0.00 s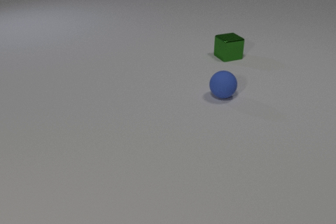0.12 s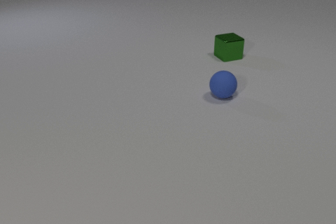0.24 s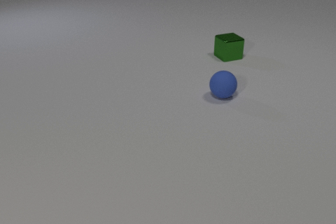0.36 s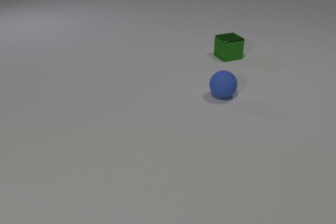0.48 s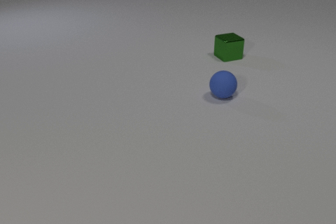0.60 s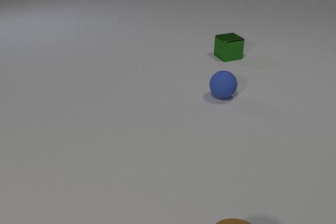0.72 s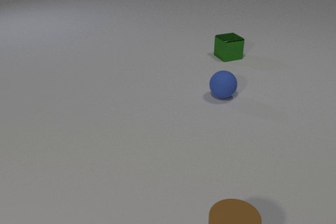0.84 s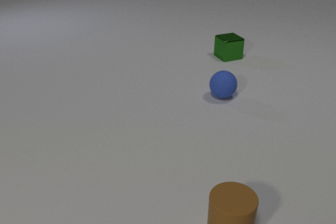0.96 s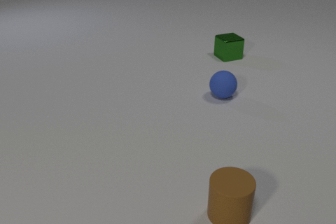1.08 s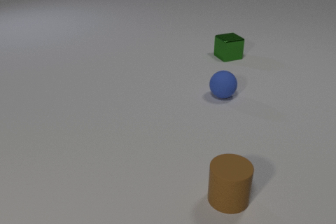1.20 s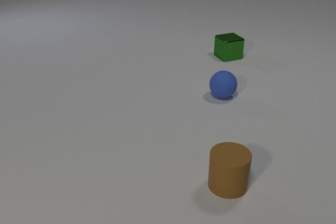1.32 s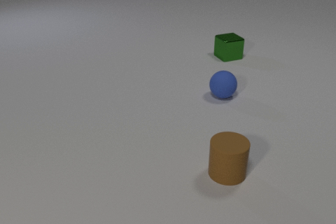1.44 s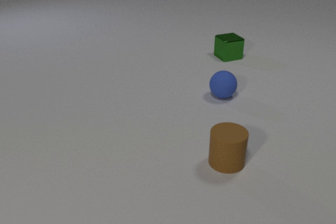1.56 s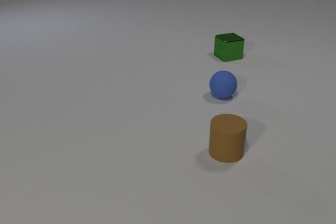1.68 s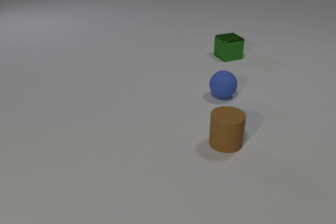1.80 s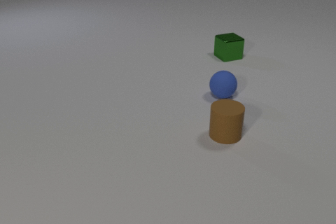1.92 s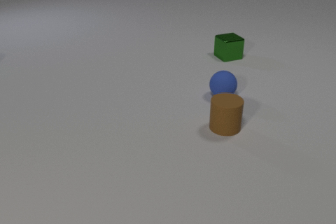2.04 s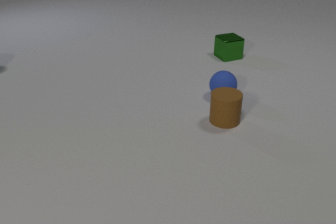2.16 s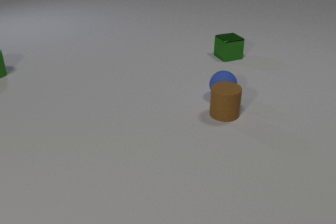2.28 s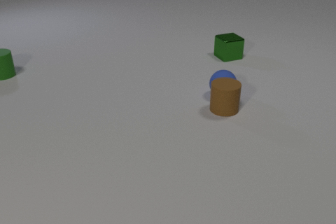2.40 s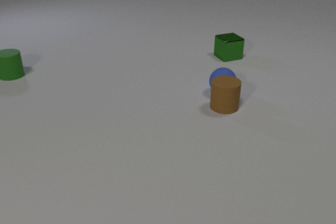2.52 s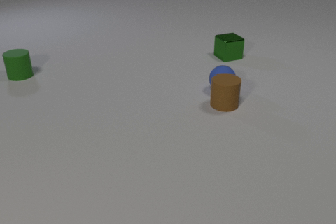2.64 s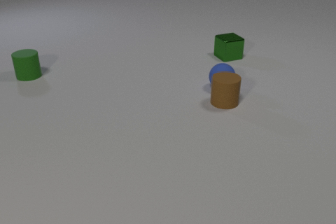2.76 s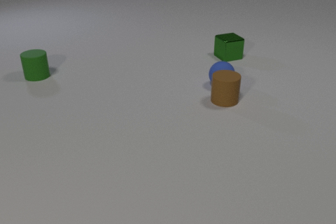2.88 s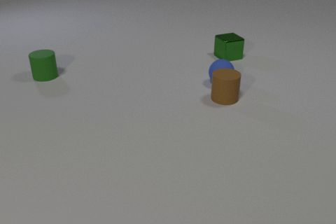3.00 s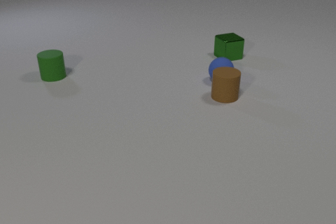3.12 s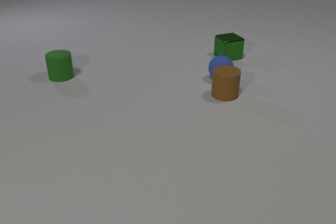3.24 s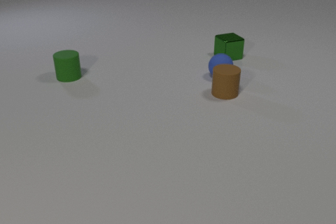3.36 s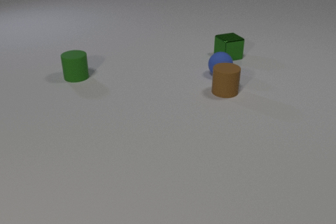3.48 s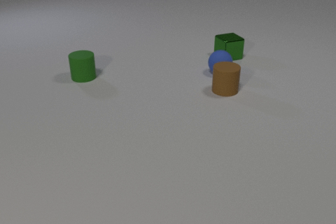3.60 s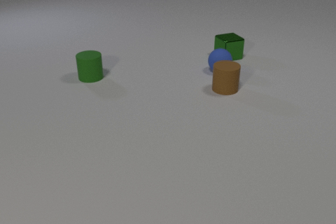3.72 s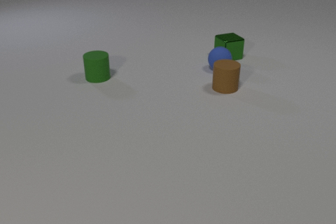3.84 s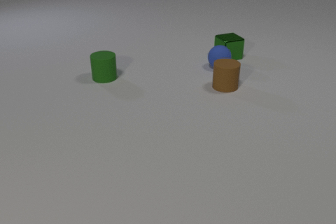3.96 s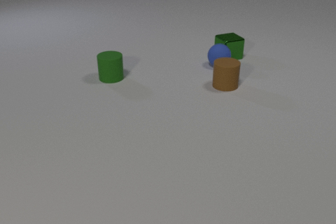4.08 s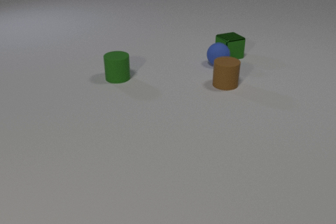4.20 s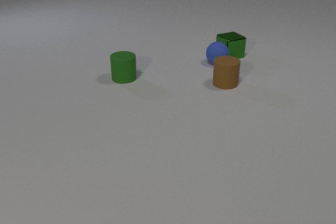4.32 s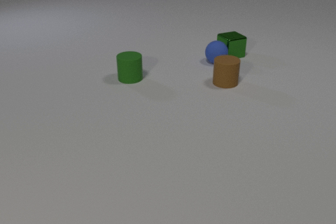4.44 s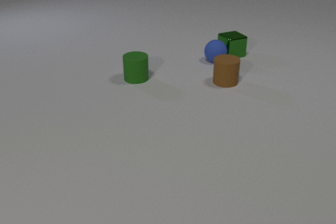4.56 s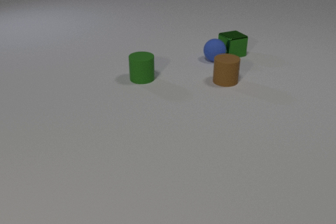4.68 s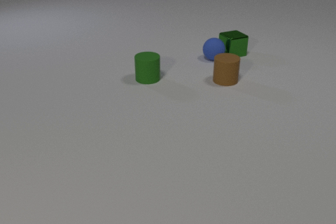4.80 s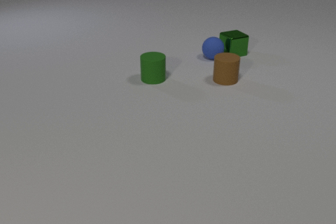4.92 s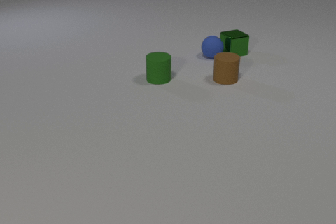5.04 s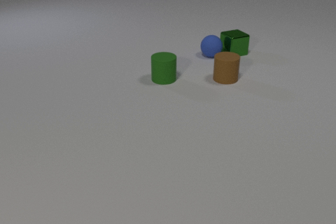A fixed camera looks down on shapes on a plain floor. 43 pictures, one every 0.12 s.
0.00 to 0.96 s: The brown rubber cylinder comes in at the bottom edge, slides away from the camera.
0.96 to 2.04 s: The brown rubber cylinder slides away from the camera.
2.04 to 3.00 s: The brown rubber cylinder slides away from the camera. The blue rubber sphere rolls away from the camera. The green rubber cylinder comes in at the left edge, slides to the right and toward the camera. The brown rubber cylinder and the blue rubber sphere collide.
3.00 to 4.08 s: The brown rubber cylinder slides away from the camera. The blue rubber sphere rolls away from the camera. The green rubber cylinder slides to the right. The blue rubber sphere and the green metal cube collide.
4.08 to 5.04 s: The brown rubber cylinder slides away from the camera. The blue rubber sphere rolls away from the camera. The green rubber cylinder slides to the right. The green metal cube slides away from the camera.
What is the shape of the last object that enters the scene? cylinder.
How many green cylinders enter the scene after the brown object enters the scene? 1.
What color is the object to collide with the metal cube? blue.
